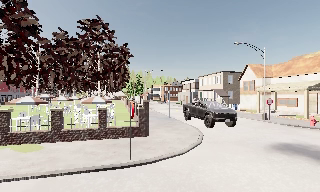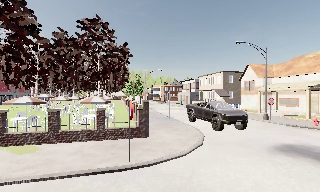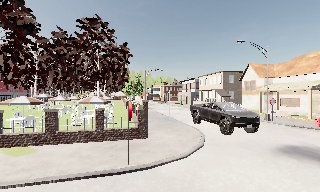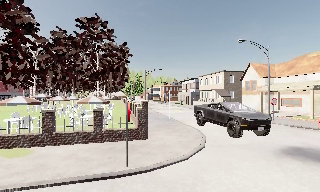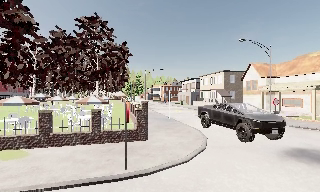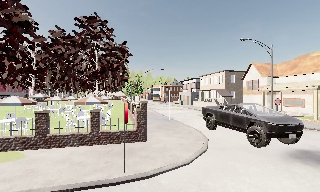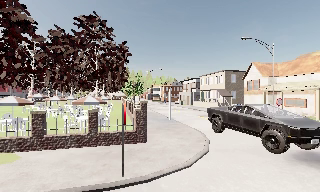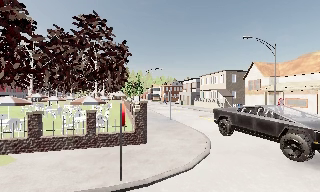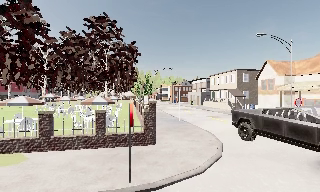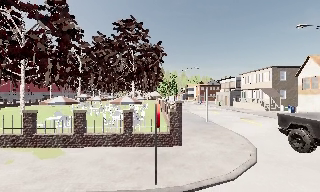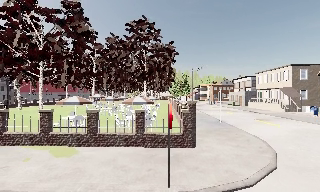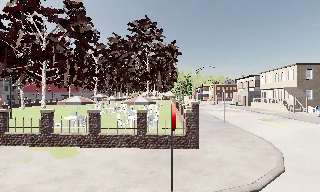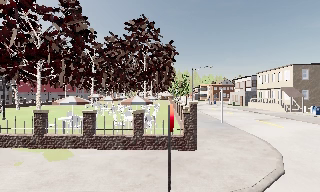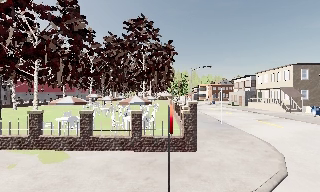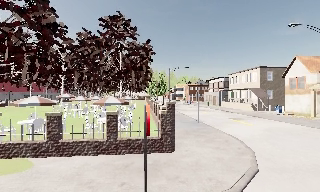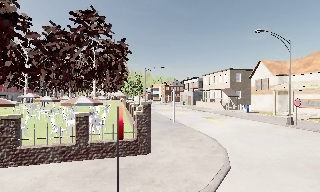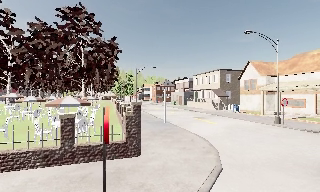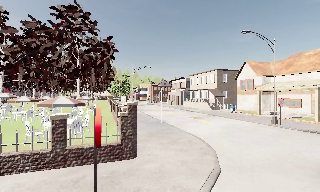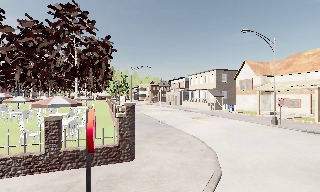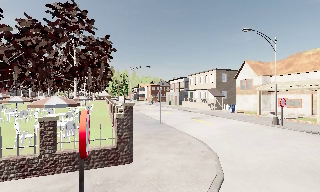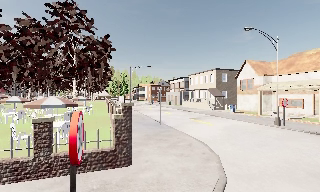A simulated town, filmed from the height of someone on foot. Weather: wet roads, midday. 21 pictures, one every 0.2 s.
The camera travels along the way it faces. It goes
forward.
0.0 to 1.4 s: The camera travels forward, about 1.5 m, so what stands in front looms larger.
1.4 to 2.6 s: The scene slides to the right, as the camera pans about 15 degrees to its left. It travels forward, about 1 m, so what stands in front looms larger.
2.6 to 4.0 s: The camera pans to its right, which is clockwise from overhead, by about 20 degrees. It travels forward, about 1.5 m, so what stands in front looms larger.
The film runs forward here.
